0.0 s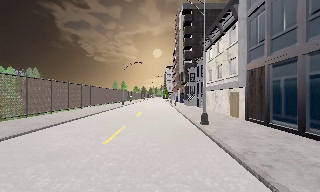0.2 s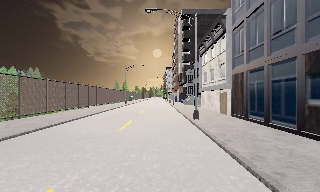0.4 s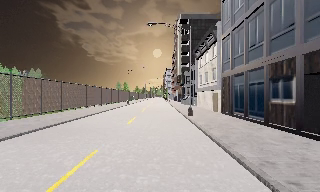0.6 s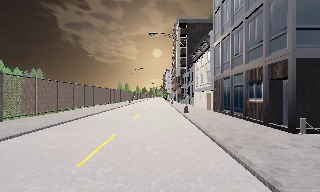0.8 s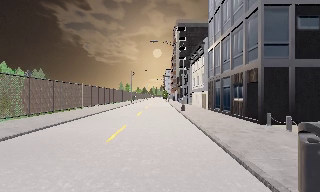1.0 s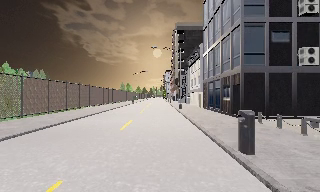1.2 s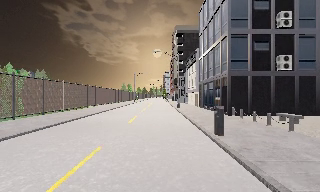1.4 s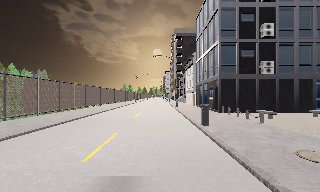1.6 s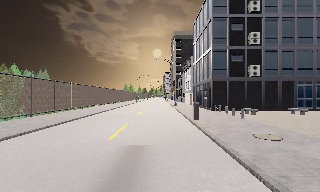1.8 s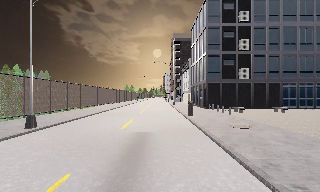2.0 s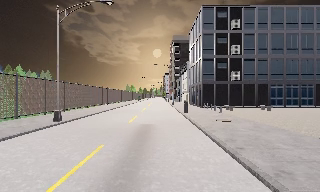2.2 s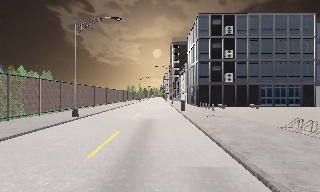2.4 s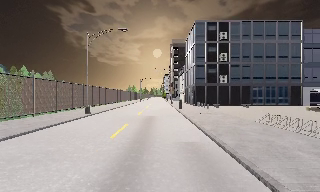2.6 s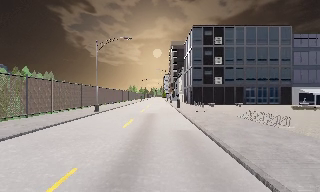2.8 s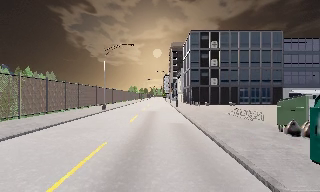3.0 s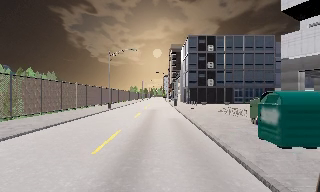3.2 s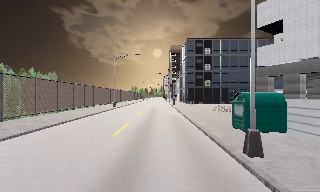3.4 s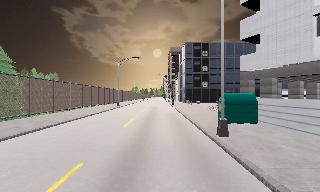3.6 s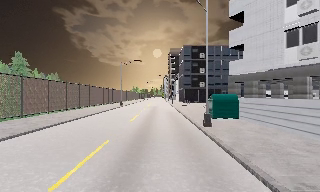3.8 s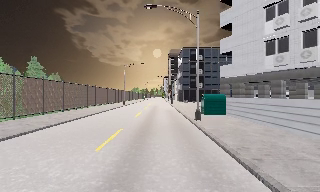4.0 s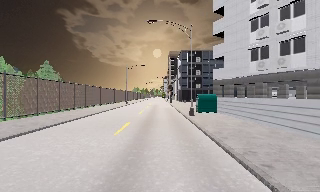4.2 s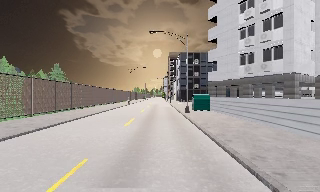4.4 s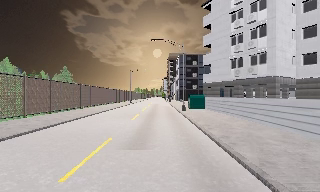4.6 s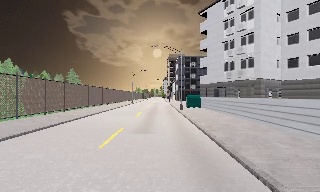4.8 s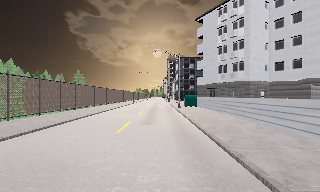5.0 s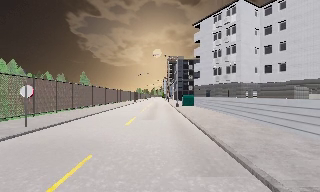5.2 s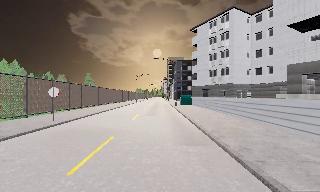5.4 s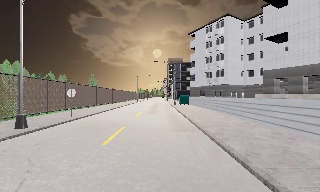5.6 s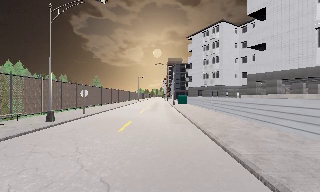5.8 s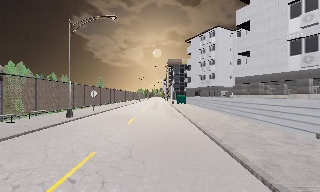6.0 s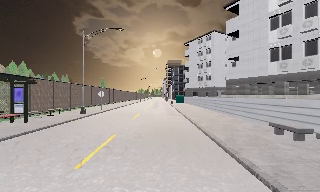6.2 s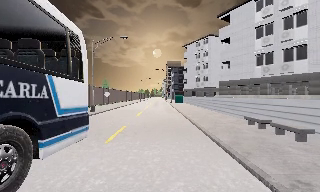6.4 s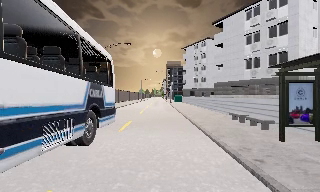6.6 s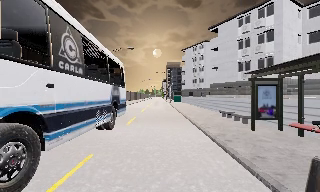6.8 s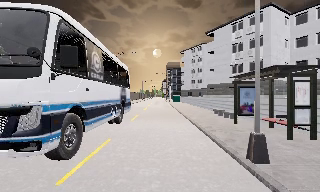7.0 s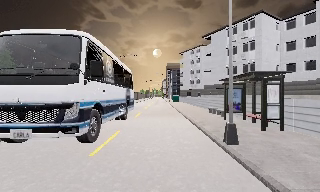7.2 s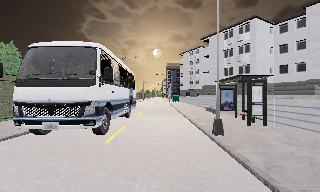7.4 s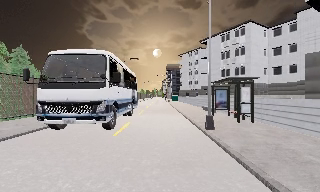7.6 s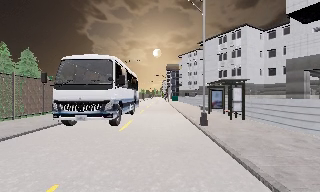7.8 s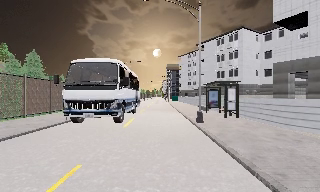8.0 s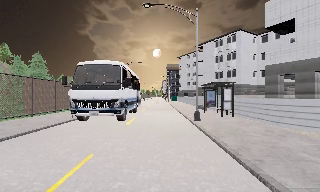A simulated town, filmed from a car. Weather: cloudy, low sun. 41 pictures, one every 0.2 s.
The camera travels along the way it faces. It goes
backward.
0.0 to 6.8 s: The camera travels backward, about 70 m, so what stands in front gets smaller.
6.8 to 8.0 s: The camera travels backward, about 7 m, so what stands in front gets smaller. It loses speed.
The film runs backward here.
